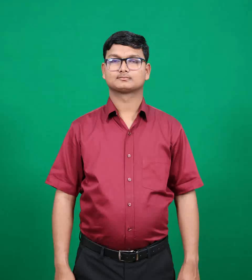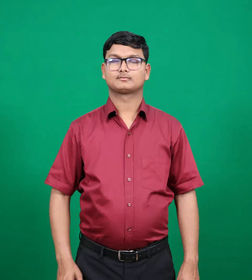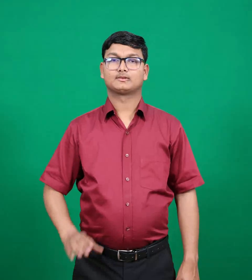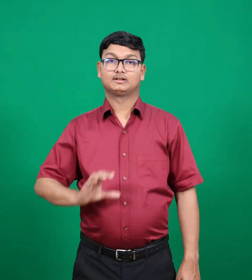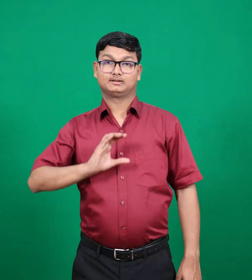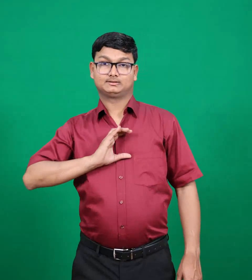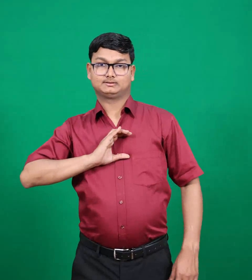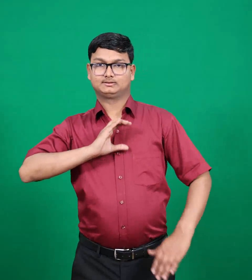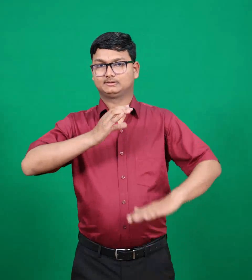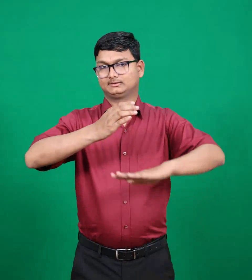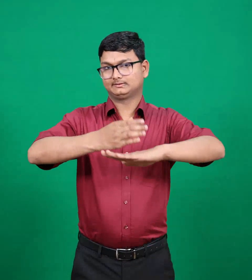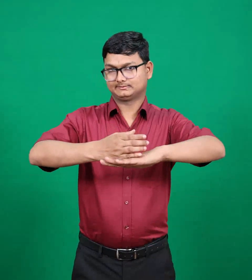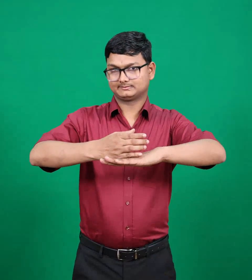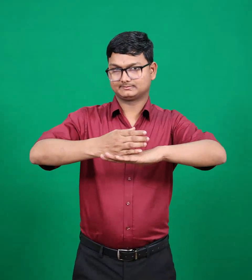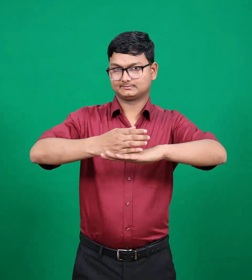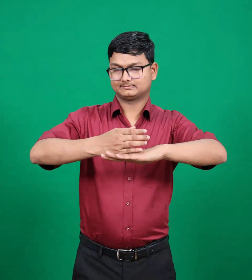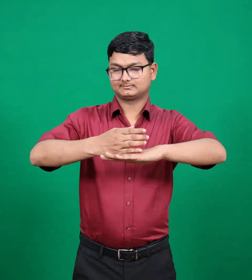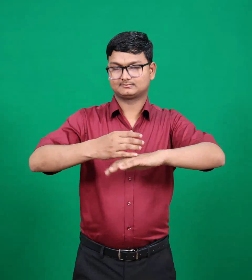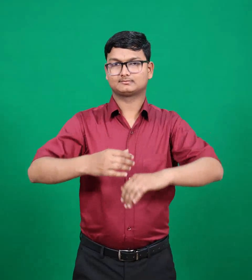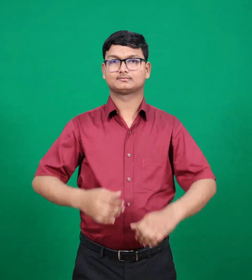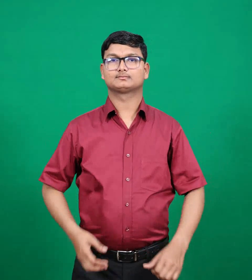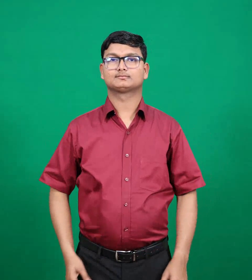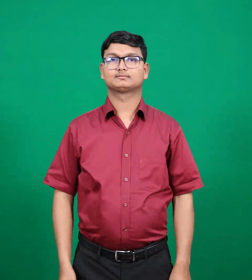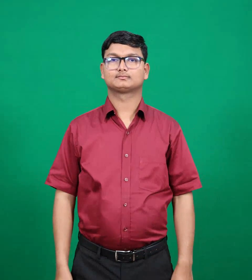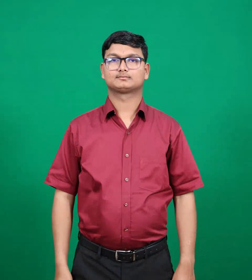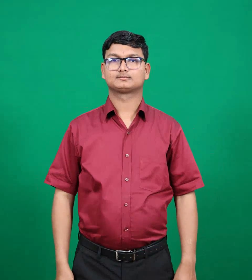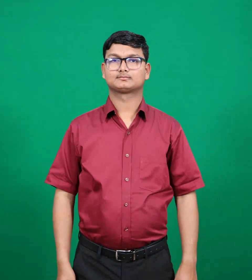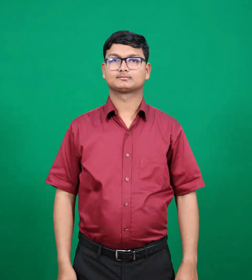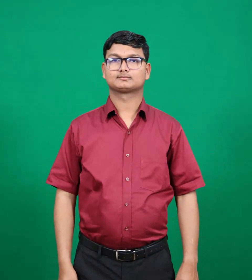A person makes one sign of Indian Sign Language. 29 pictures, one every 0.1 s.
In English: mahaneh dan
